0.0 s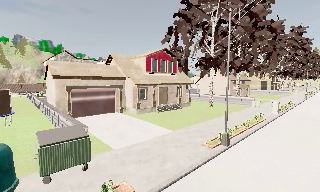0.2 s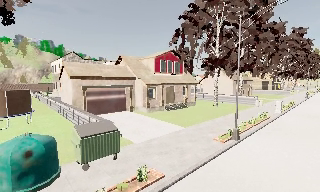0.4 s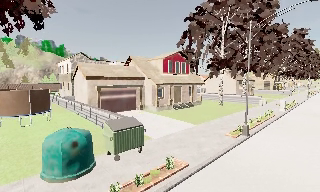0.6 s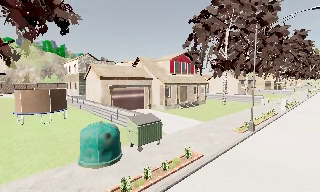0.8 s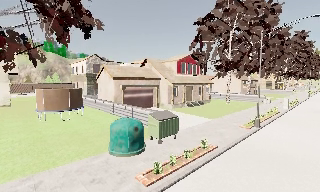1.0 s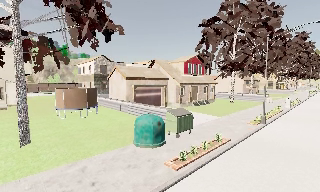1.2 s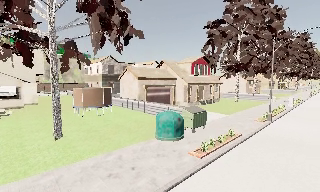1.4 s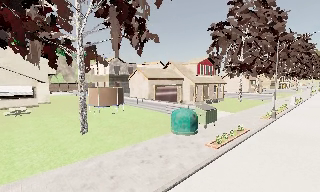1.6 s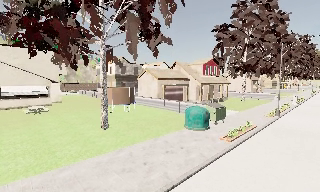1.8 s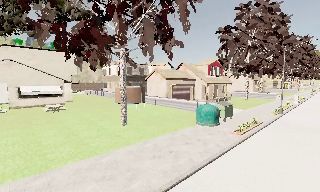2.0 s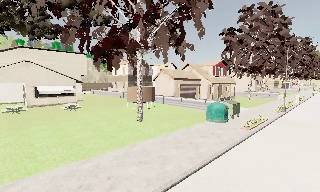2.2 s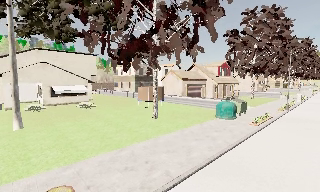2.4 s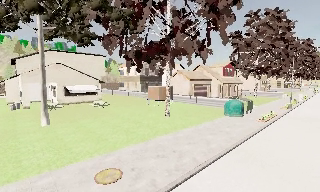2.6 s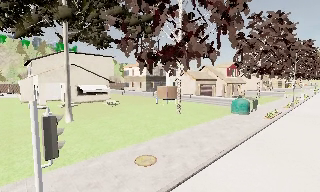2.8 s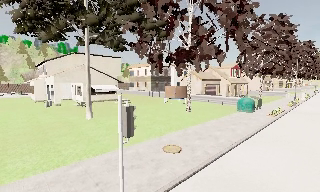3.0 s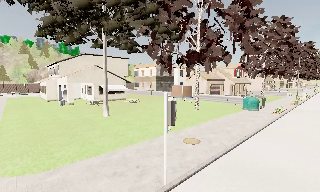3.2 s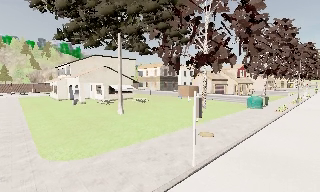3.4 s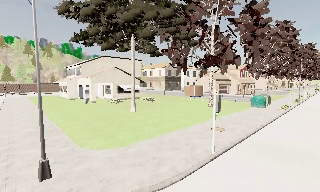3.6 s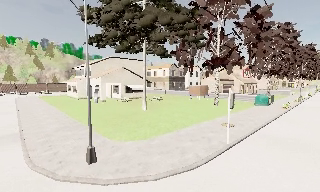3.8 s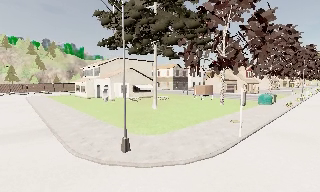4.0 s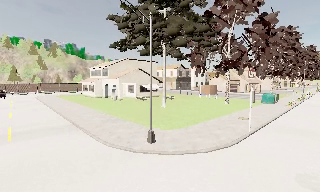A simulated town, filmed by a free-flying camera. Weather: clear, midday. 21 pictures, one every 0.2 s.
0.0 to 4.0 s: The camera travels to its left and backward, about 30 m, so close, fixed things drift to the right.
The film runs backward here.
